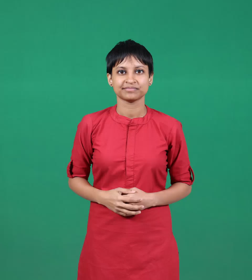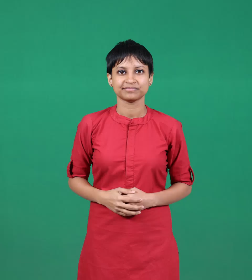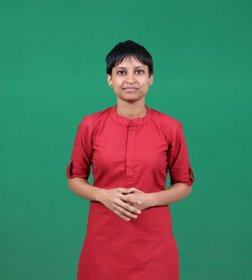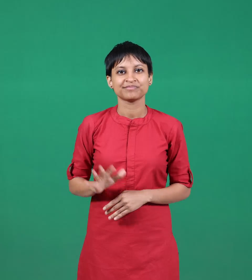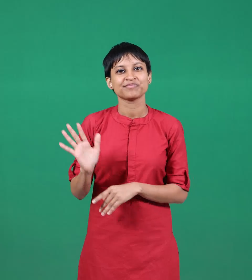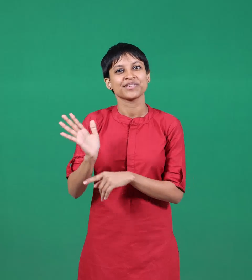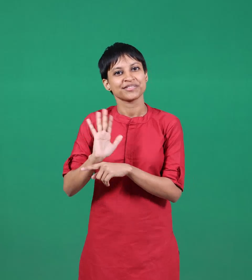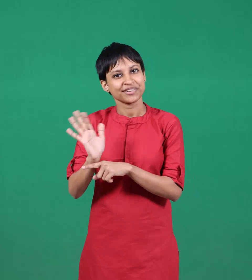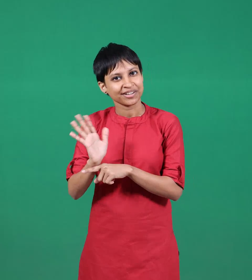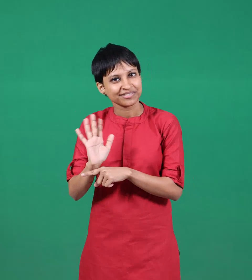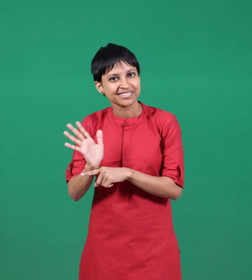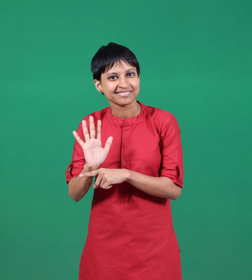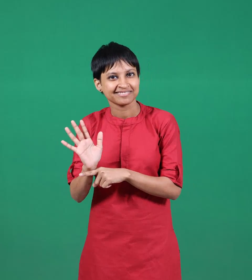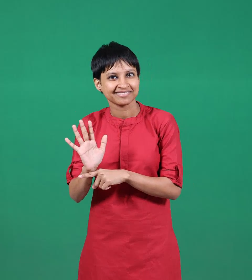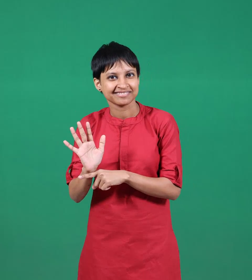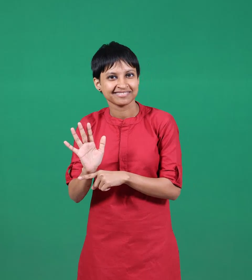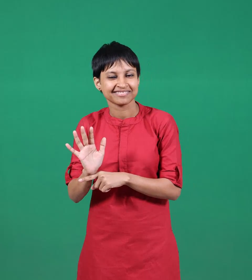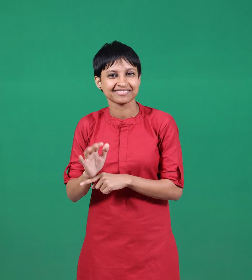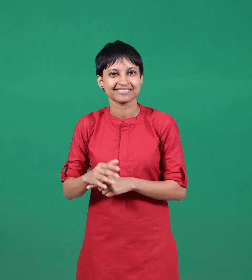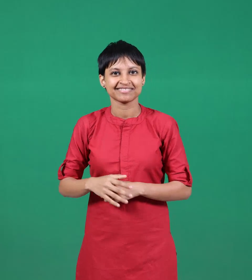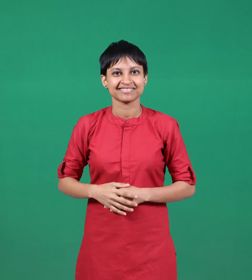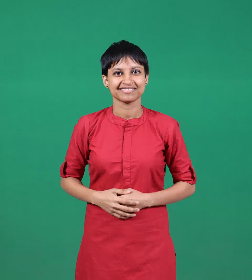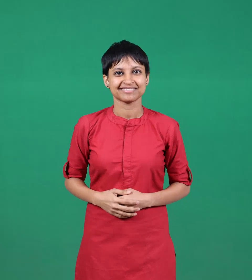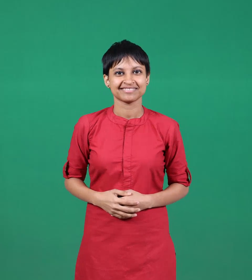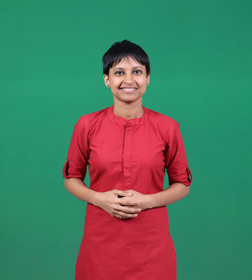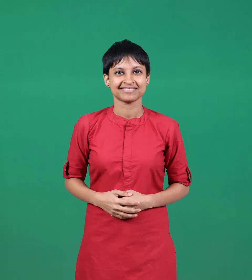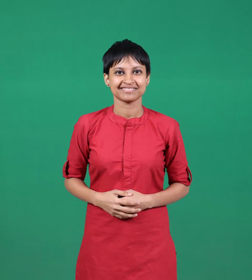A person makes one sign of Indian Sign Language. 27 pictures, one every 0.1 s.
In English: farewell
